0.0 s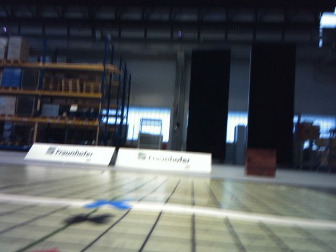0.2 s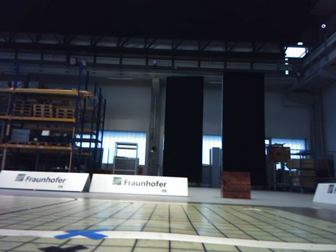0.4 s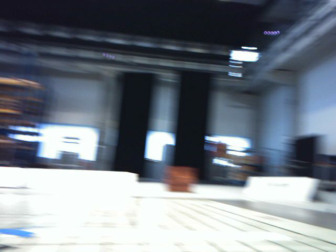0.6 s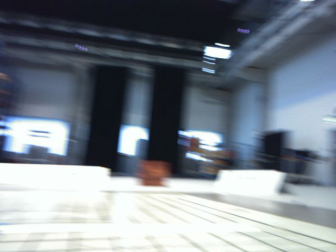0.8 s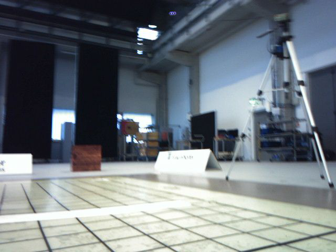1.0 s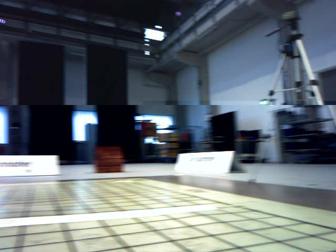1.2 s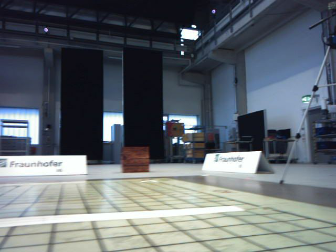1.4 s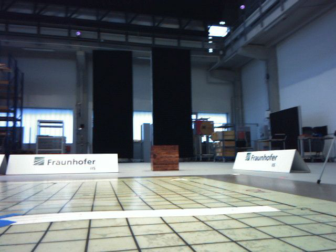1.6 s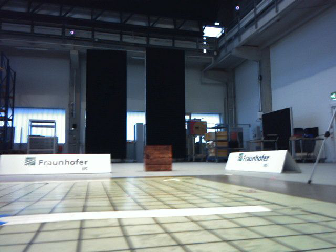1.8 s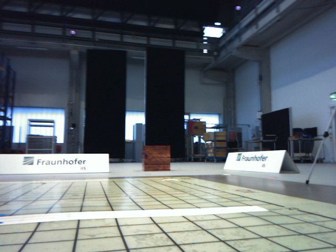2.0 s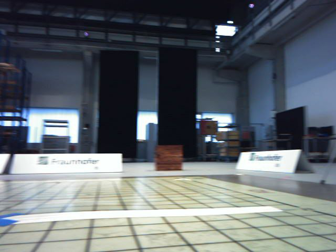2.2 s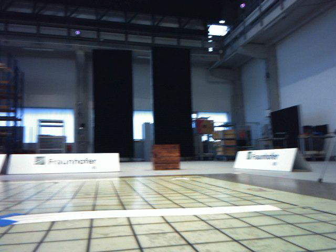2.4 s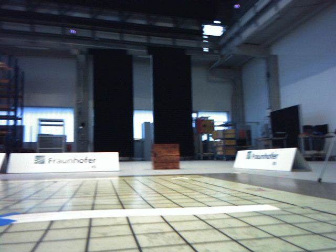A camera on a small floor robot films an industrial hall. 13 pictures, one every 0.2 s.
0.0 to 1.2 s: The scene slides to the left, as the camera pans about 20 degrees to its right.
1.2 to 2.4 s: The camera shifts only a little, or ends up much as it began.
The film runs forward here.
